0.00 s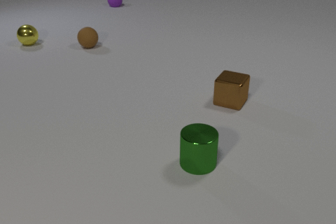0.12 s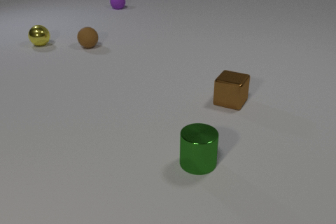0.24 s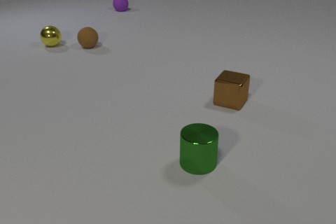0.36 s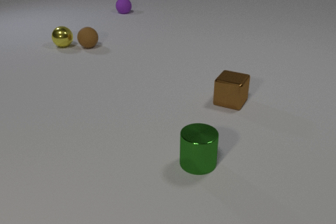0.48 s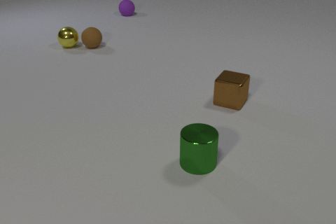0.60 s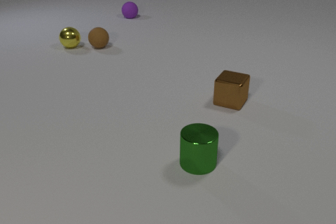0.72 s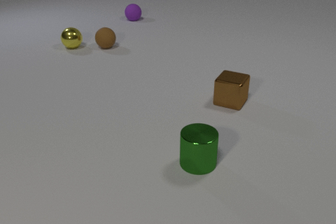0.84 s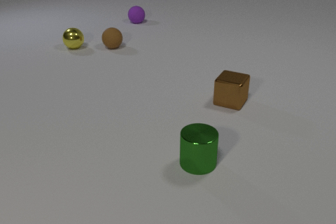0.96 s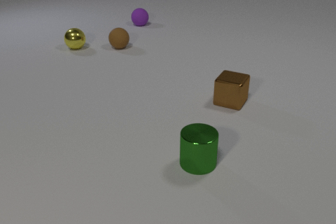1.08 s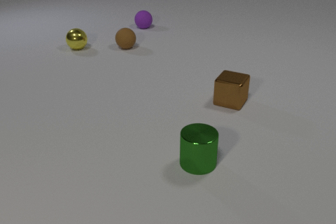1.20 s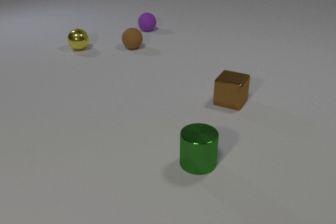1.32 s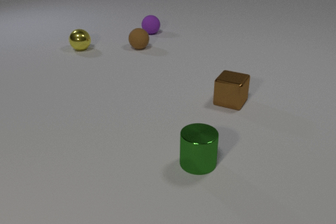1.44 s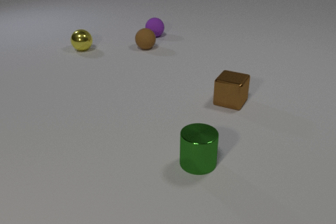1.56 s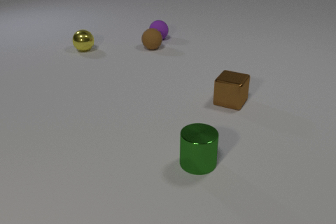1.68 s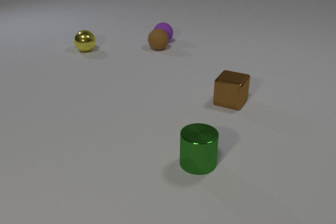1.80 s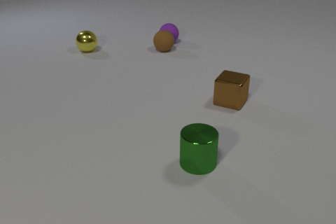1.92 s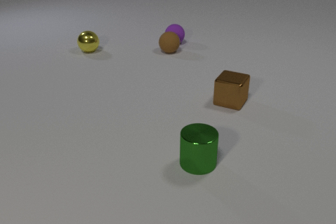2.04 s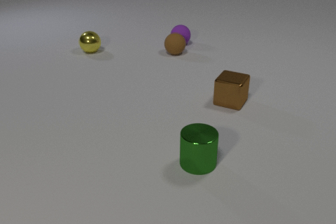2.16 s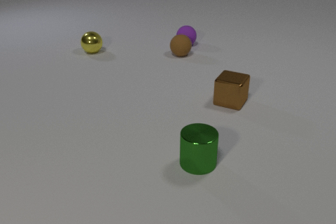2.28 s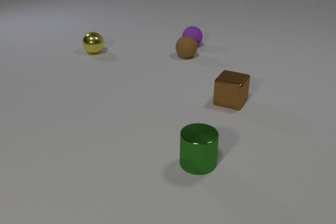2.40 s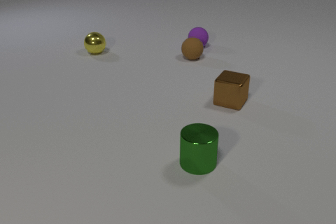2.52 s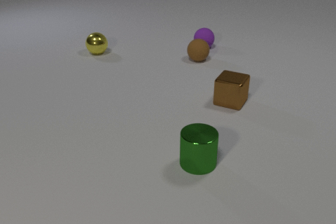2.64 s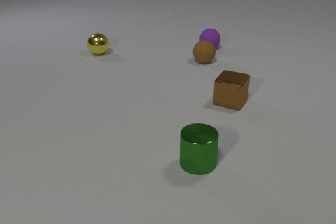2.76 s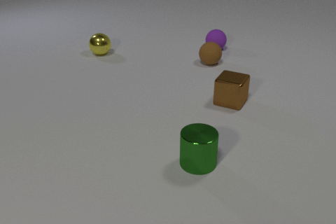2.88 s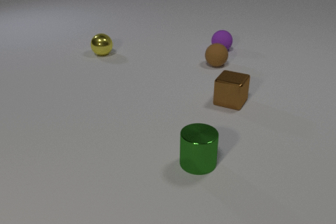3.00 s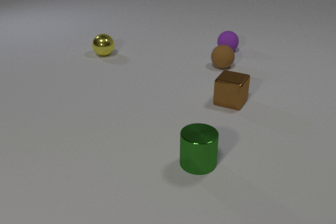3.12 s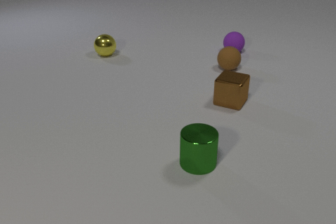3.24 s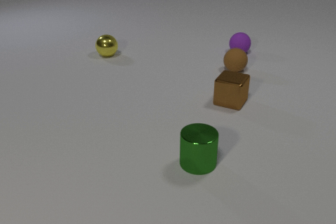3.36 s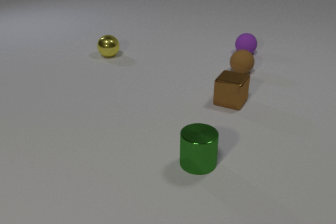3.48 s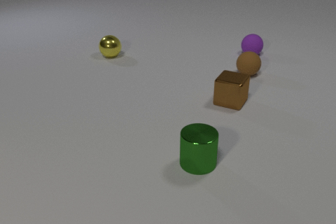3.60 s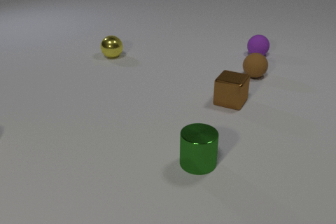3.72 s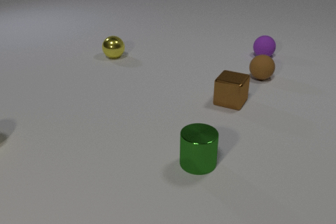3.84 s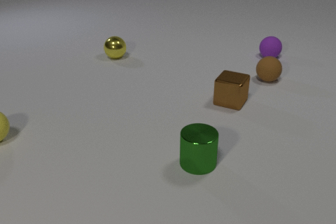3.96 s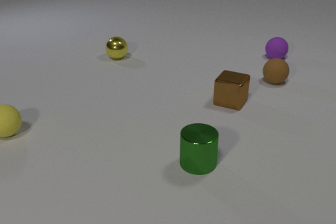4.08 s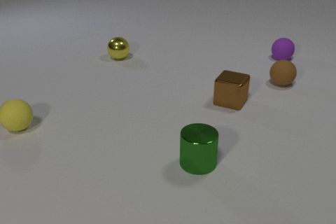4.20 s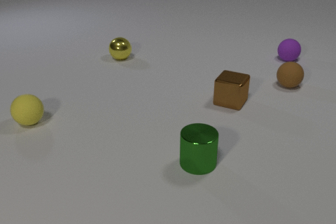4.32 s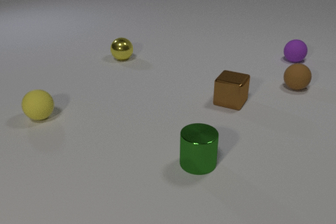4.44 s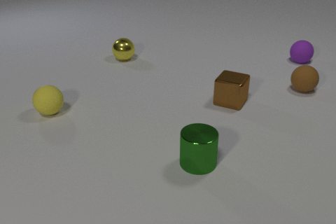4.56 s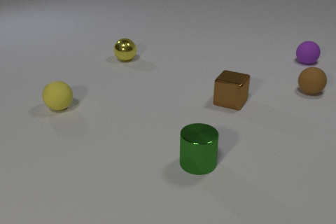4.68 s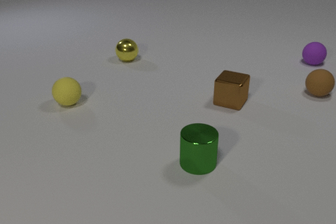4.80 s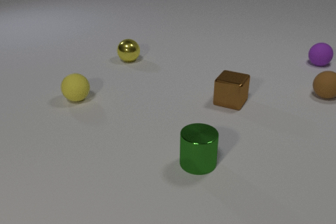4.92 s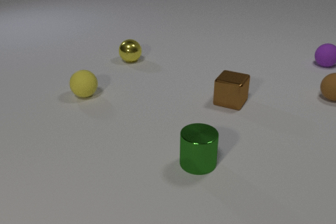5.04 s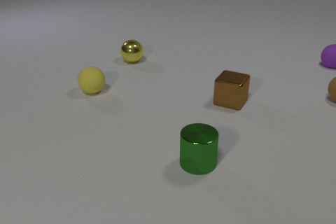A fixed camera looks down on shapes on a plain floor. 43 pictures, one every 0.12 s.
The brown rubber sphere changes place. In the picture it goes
to the right.
0.00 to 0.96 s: The yellow metal sphere rolls to the right and toward the camera. The brown rubber sphere rolls to the right. The purple rubber sphere rolls toward the camera. The yellow metal sphere and the brown rubber sphere collide.
0.96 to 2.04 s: The yellow metal sphere rolls to the right and toward the camera. The brown rubber sphere rolls to the right. The purple rubber sphere rolls toward the camera and to the right. The brown rubber sphere and the purple rubber sphere collide.
2.04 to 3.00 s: The yellow metal sphere rolls to the right and toward the camera. The brown rubber sphere rolls to the right and toward the camera. The purple rubber sphere rolls to the right.
3.00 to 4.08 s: The yellow metal sphere rolls to the right and toward the camera. The brown rubber sphere rolls to the right and toward the camera. The yellow rubber sphere comes in at the left edge, rolls to the right and away from the camera. The purple rubber sphere rolls to the right.
4.08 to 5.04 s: The yellow metal sphere rolls to the right and toward the camera. The brown rubber sphere rolls to the right. The yellow rubber sphere rolls to the right and away from the camera. The purple rubber sphere rolls to the right.
Are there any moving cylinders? no.
What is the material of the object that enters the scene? rubber.
What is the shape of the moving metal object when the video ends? sphere.
